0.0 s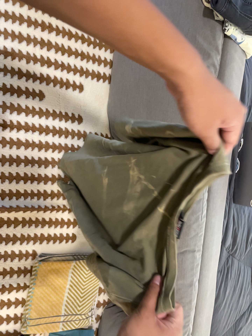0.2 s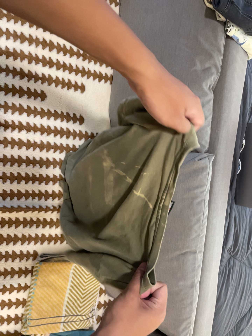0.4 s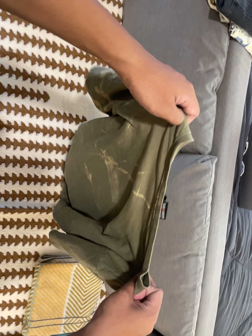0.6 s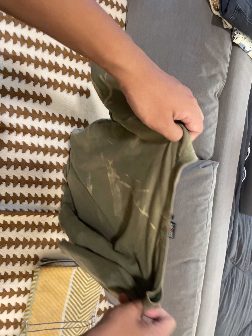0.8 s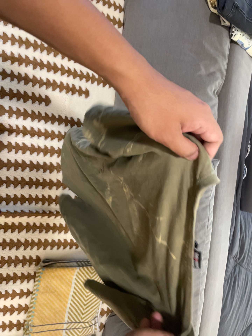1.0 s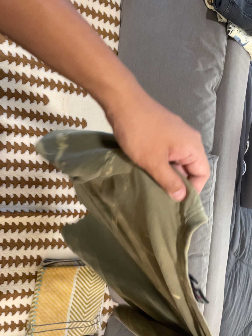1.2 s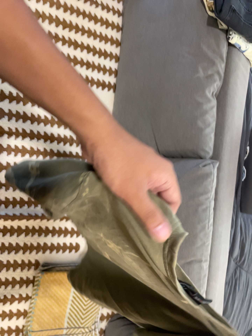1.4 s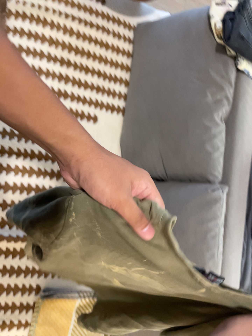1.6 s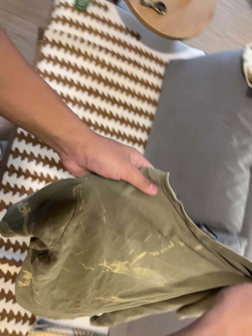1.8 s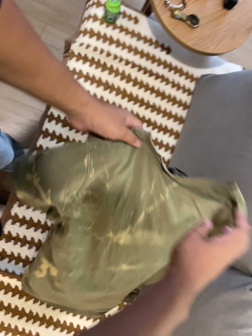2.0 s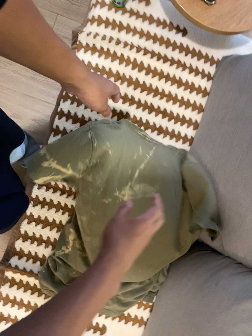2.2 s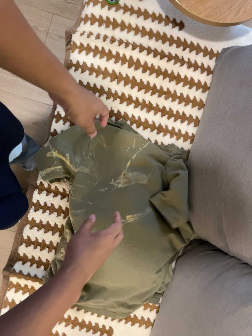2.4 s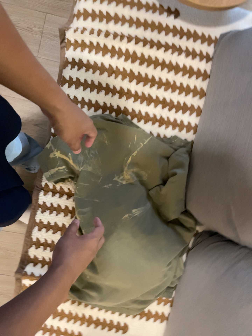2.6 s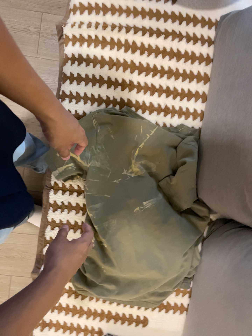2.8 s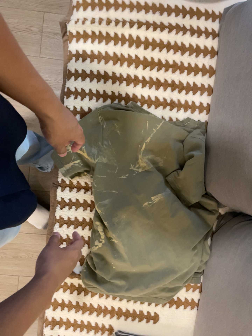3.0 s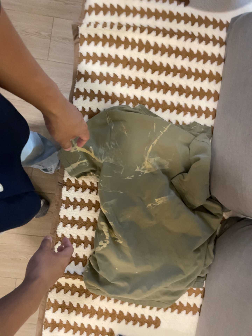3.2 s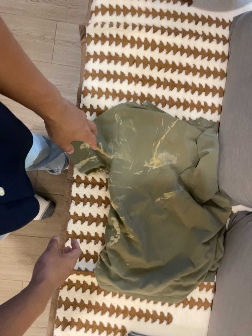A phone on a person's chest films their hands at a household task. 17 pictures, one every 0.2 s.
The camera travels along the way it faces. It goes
forward.
0.0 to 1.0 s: The camera shifts only a little, or ends up much as it began.
1.0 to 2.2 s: The camera pans to its left by about 25 degrees. It travels forward, to its right and toward the top of its view, about 26 cm, so what stands in front looms larger. Its aim tips toward the top of its view by about 10 degrees, and the scene shifts downward. It rolls about its line of sight by about 10 degrees, and the scene rotates clockwise.
2.2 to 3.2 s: The camera travels toward the bottom of its view and to its left, about 12 cm, so close, fixed things drift upward. It rolls about its line of sight by about 10 degrees, and the scene rotates counterclockwise.
The film runs forward here.
